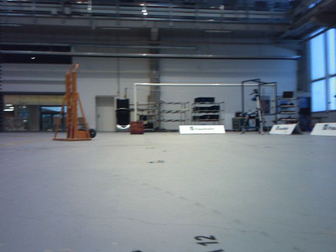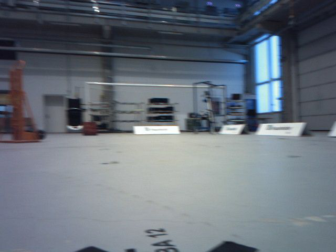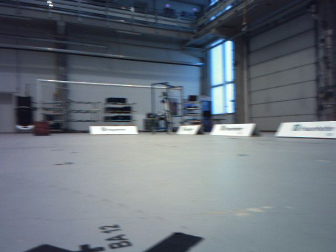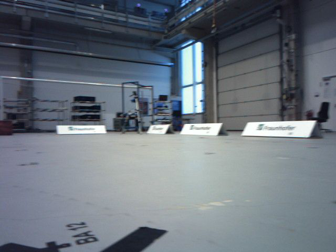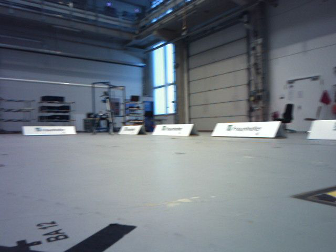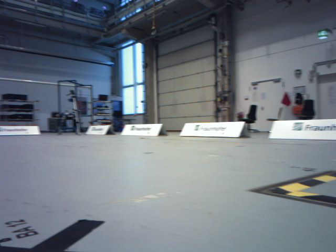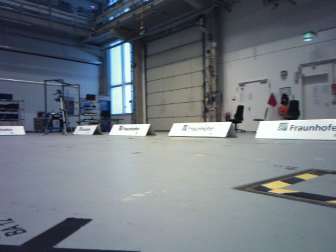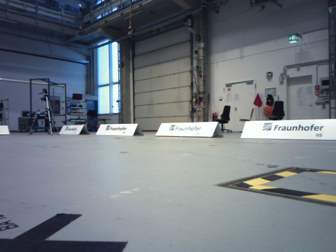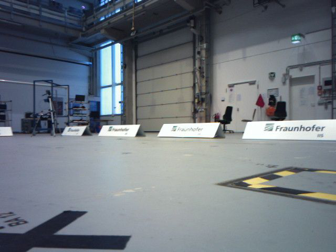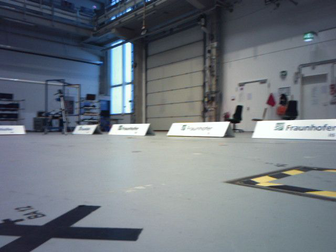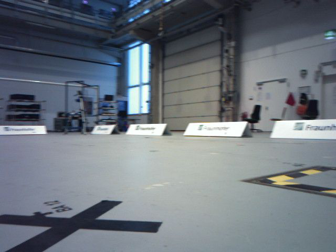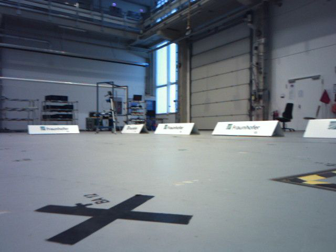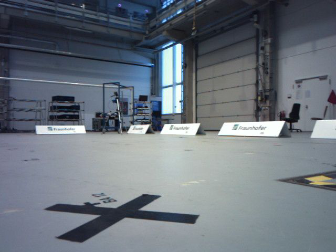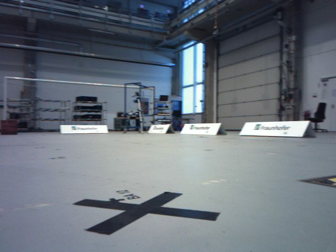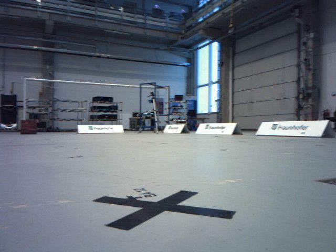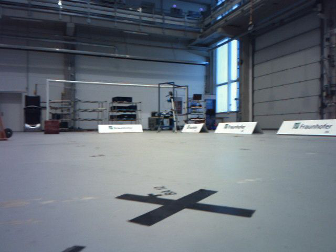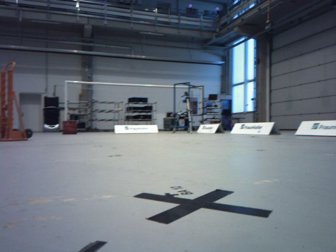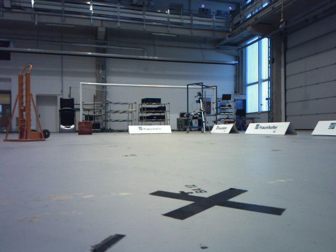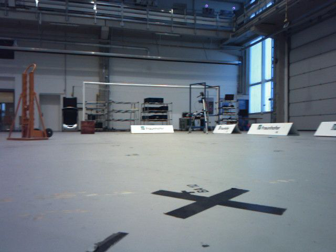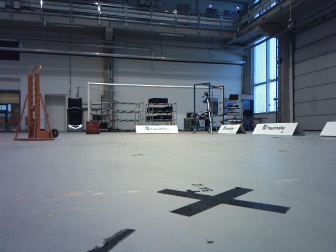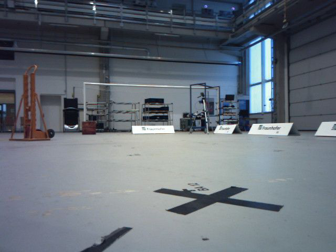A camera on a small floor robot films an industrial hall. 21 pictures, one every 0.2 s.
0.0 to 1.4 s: The scene slides to the left, as the camera pans about 35 degrees to its right. It travels backward, about 0.2 m.
1.4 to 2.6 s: The scene slides to the right, as the camera pans about 10 degrees to its left. It travels backward, about 0.1 m, so what stands in front gets smaller.
2.6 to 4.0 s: The scene slides to the right, as the camera pans about 15 degrees to its left.
The film runs backward here.
